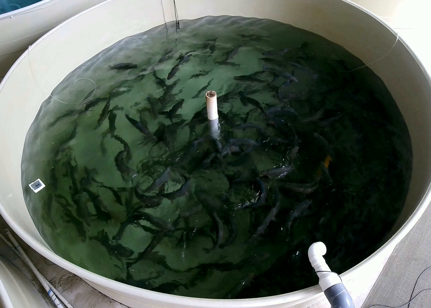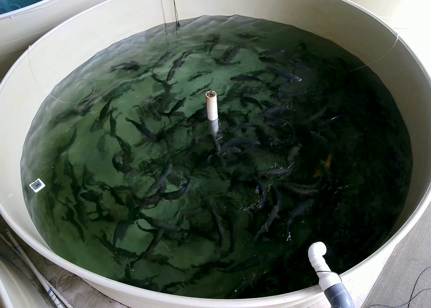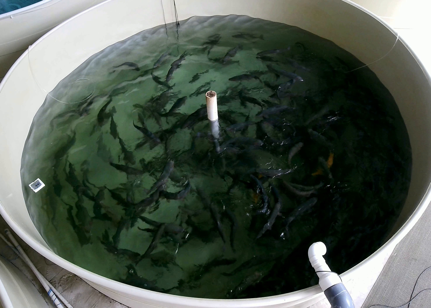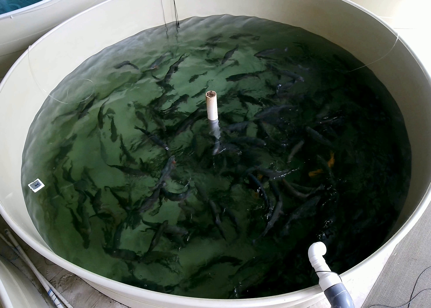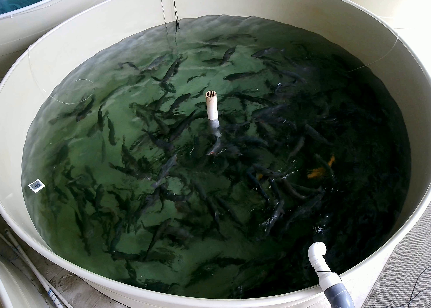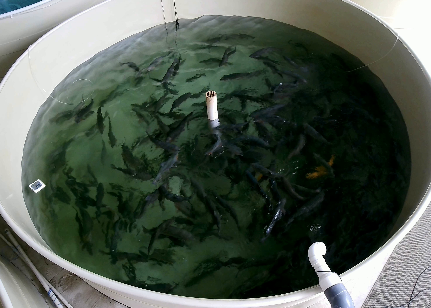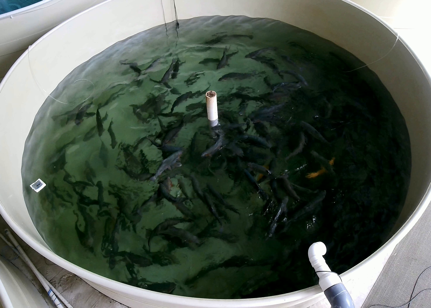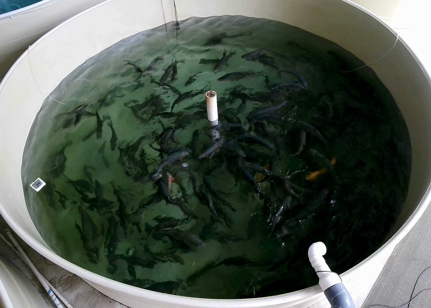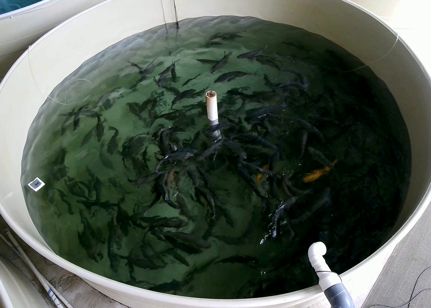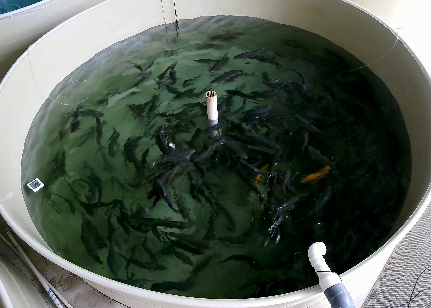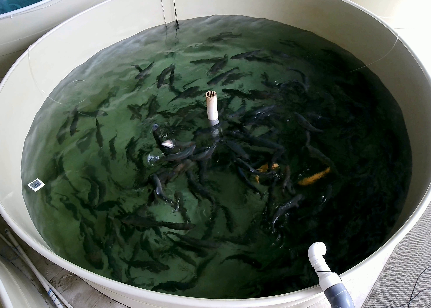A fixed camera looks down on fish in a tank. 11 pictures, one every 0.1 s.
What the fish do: Foraging.
